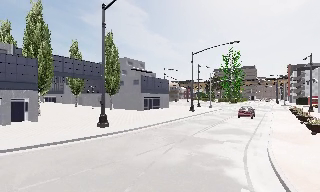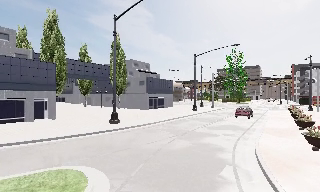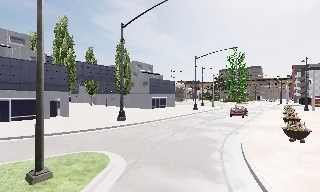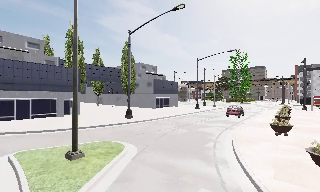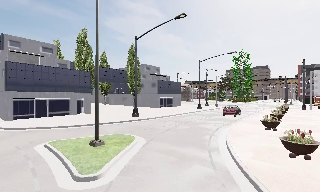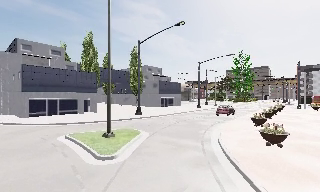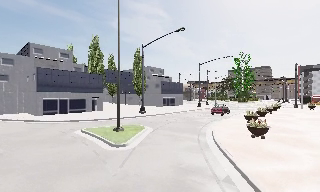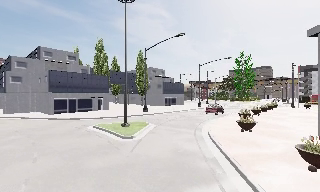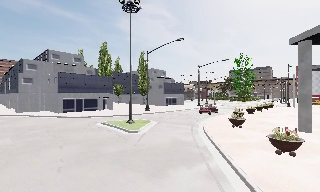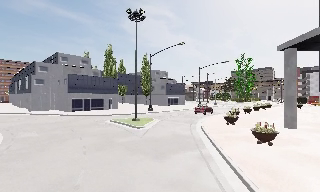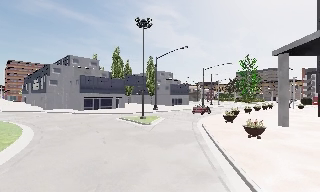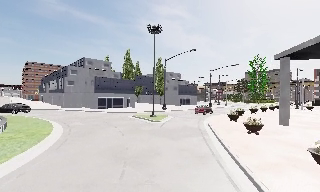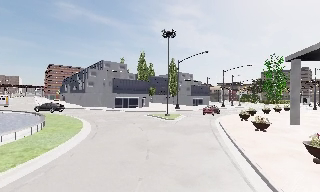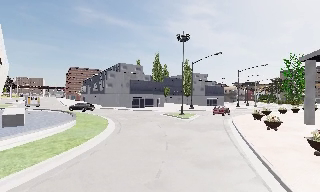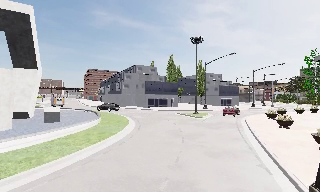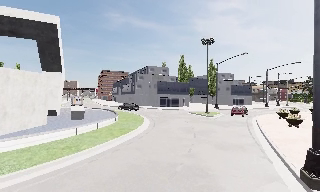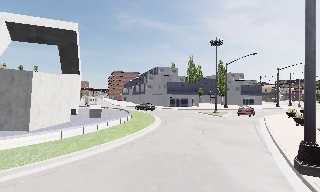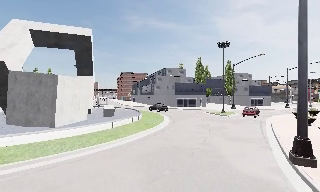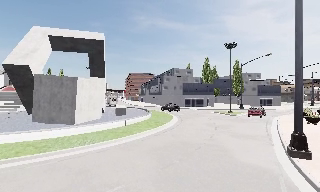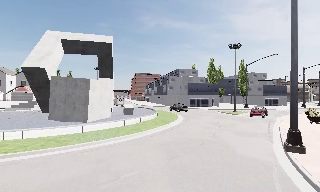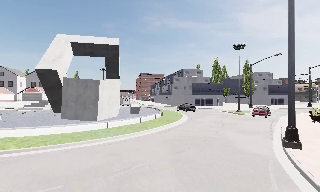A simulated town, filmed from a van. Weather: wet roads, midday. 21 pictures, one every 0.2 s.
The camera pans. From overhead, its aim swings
counterclockwise.
The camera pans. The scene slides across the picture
to the right.
0.0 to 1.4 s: The camera travels backward, about 12 m, so what stands in front gets smaller.
1.4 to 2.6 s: The camera pans to its left, which is counterclockwise from overhead, by about 15 degrees. It travels backward, about 10 m, so what stands in front gets smaller.
2.6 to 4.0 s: The camera pans to its left, which is counterclockwise from overhead, by about 20 degrees. It travels backward, about 8 m, so what stands in front gets smaller. It loses speed.
The film runs backward here.
